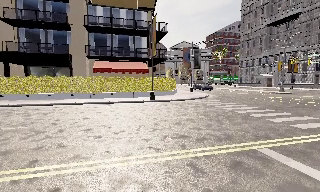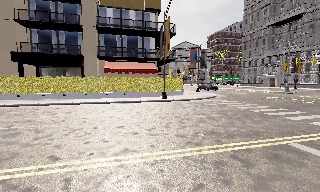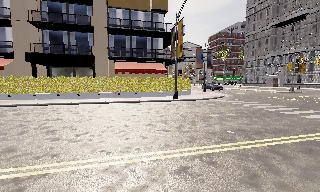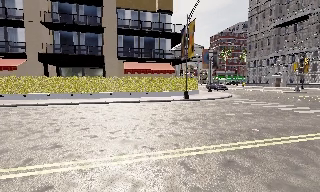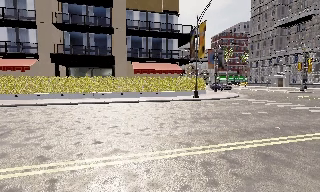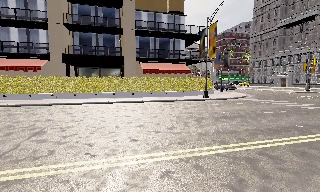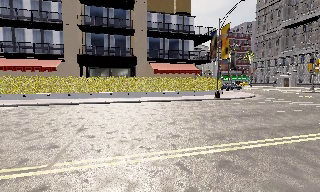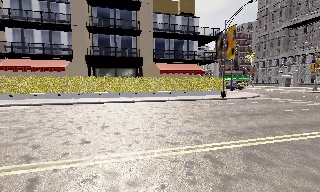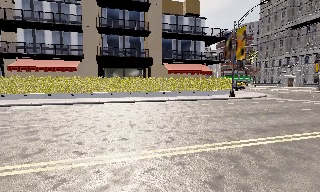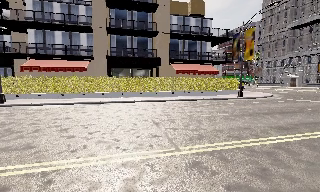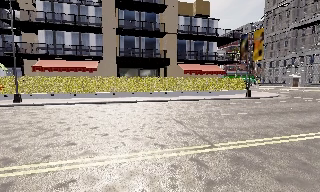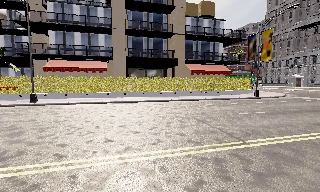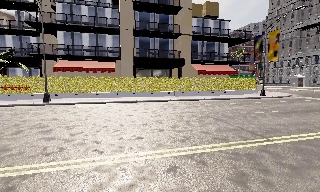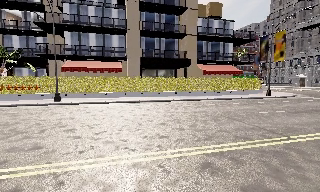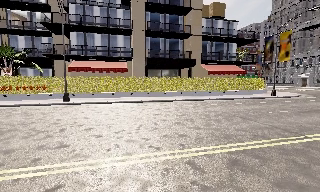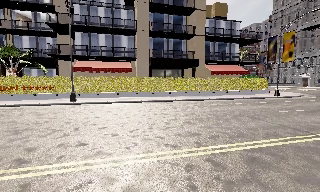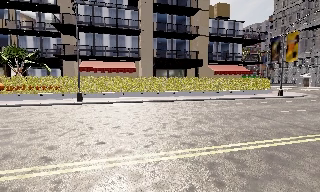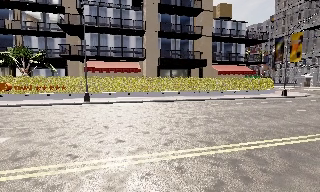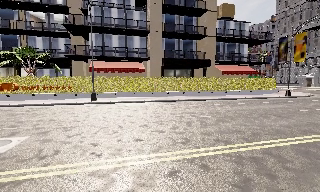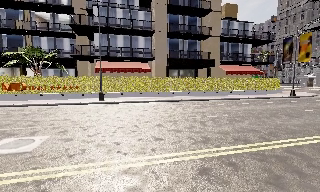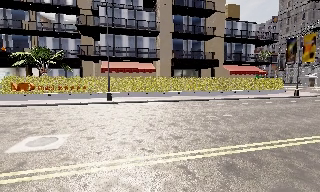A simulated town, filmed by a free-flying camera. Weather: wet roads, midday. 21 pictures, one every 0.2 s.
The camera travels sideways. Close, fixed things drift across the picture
to the right.
0.0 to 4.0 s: The camera travels to its left, about 16 m, so close, fixed things drift to the right. It loses speed.
The film runs backward here.
